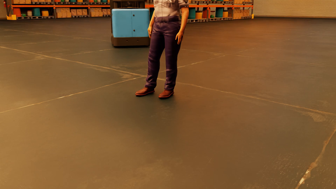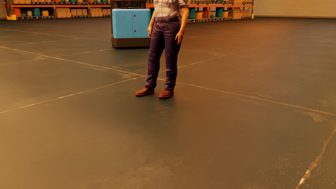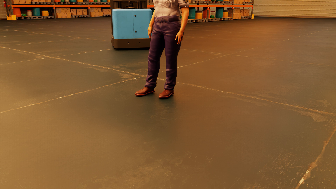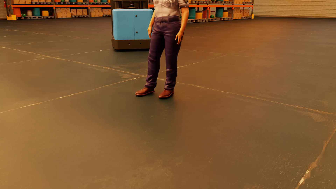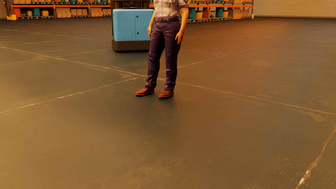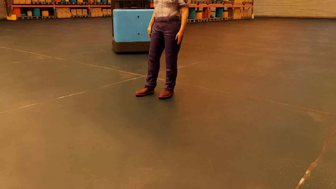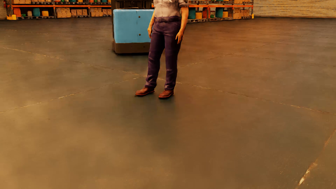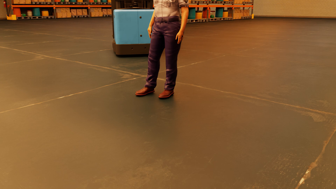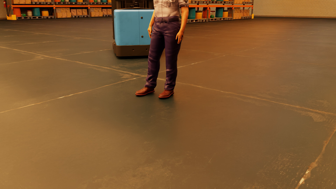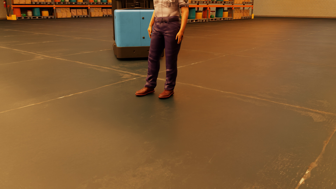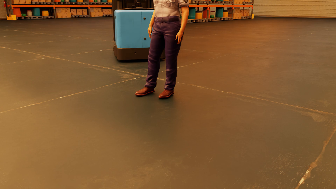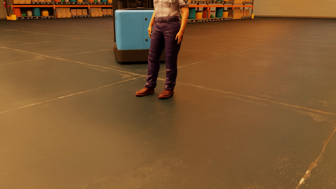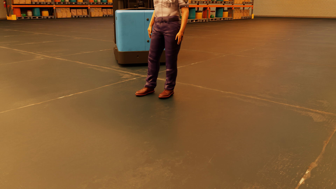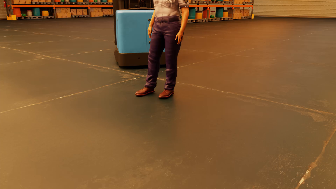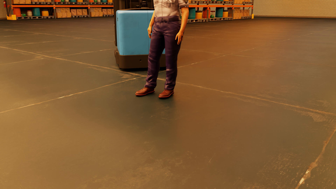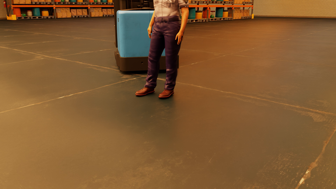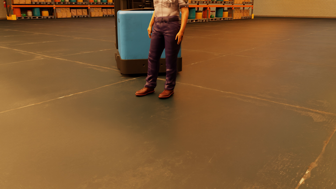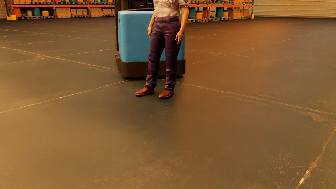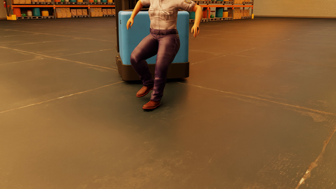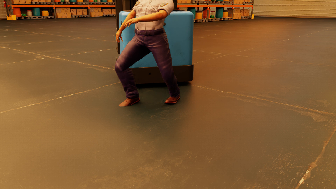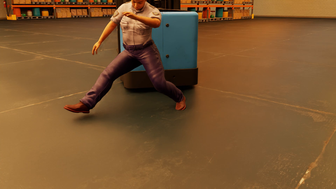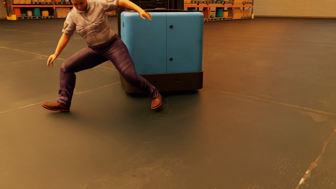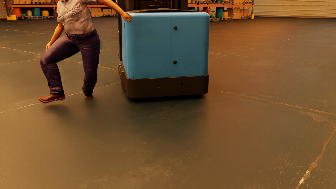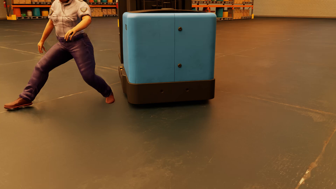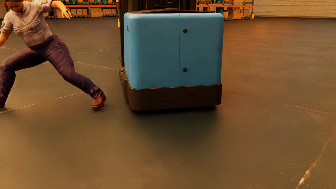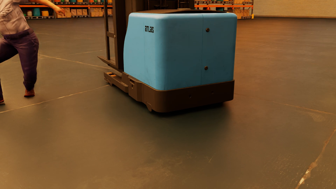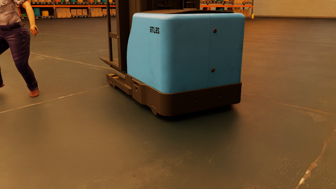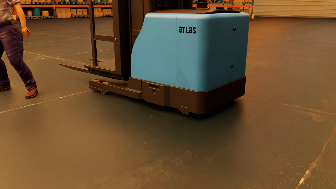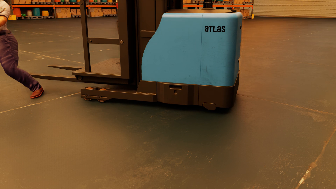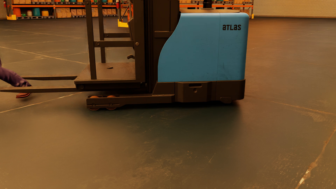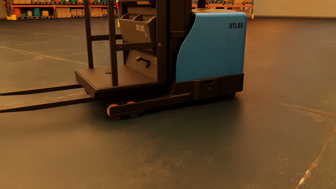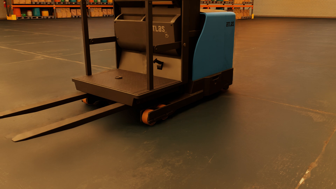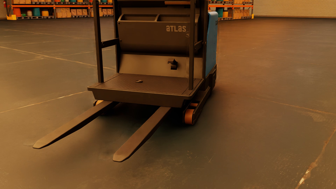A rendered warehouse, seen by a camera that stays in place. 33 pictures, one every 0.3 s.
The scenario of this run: Near miss between a forklift and a person.
